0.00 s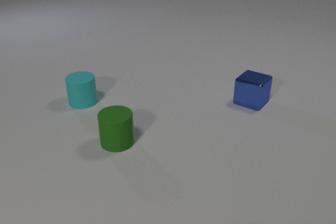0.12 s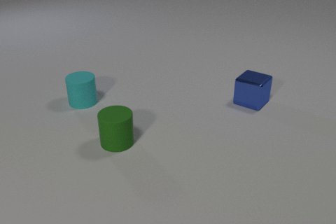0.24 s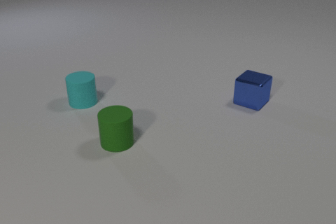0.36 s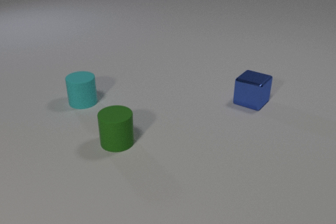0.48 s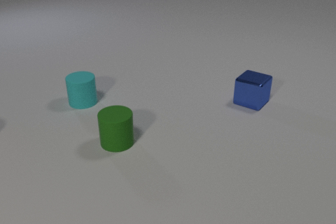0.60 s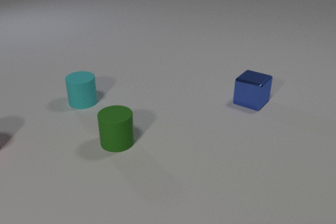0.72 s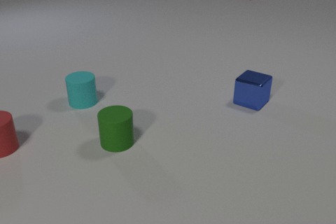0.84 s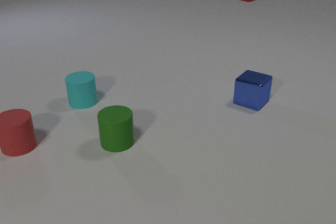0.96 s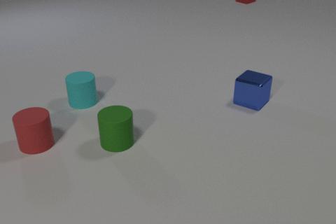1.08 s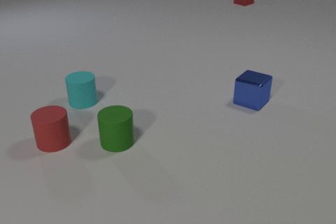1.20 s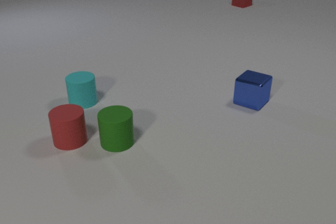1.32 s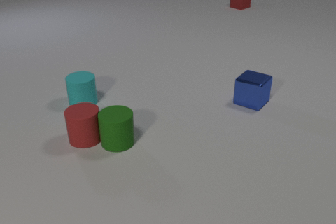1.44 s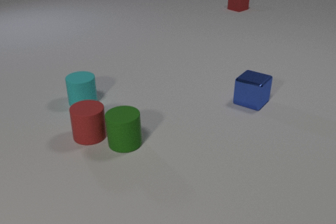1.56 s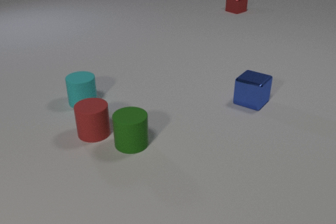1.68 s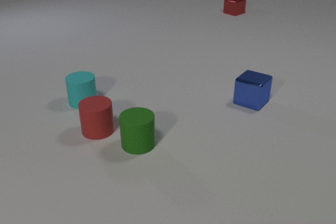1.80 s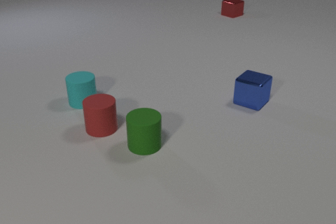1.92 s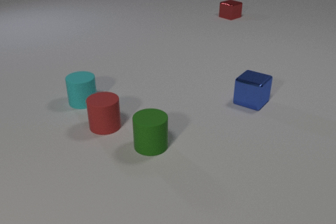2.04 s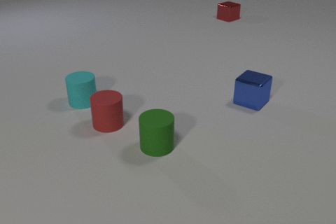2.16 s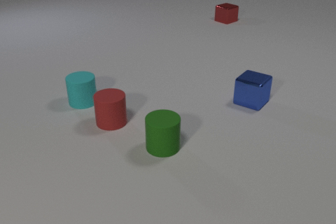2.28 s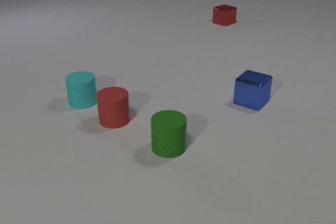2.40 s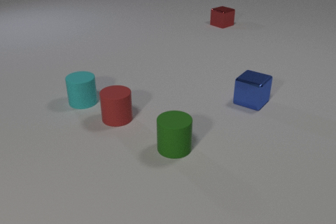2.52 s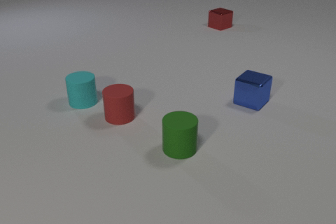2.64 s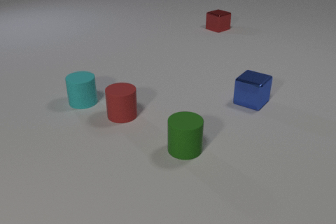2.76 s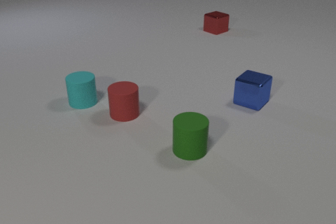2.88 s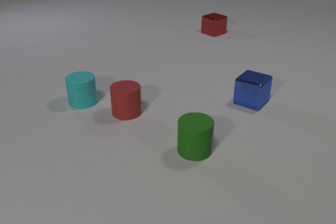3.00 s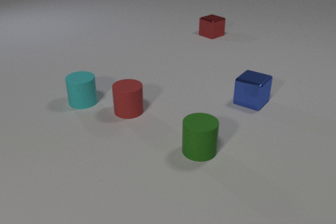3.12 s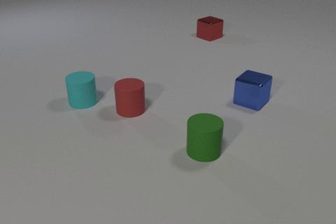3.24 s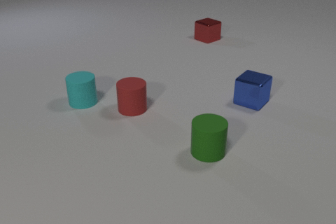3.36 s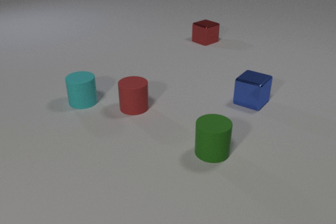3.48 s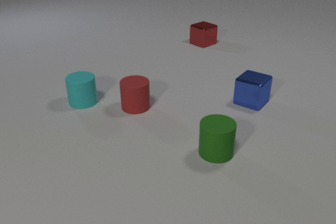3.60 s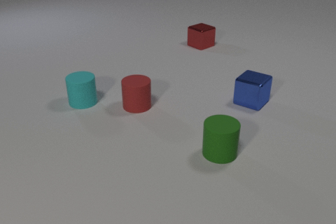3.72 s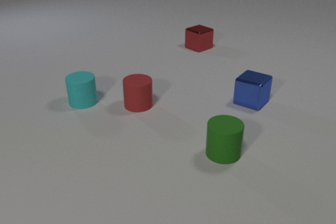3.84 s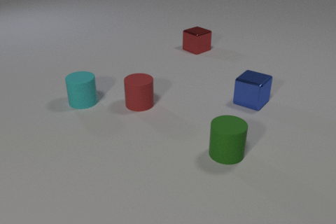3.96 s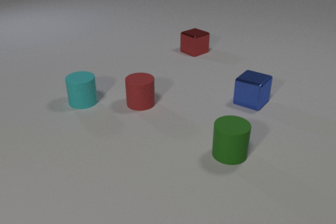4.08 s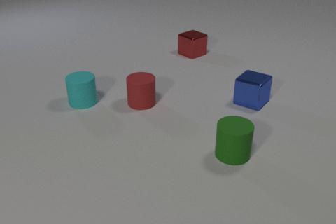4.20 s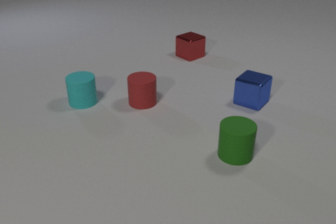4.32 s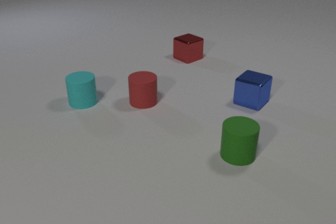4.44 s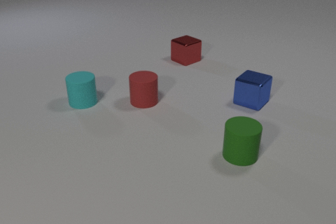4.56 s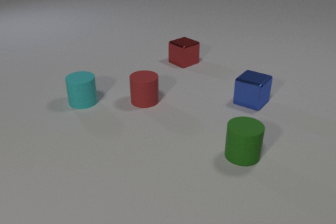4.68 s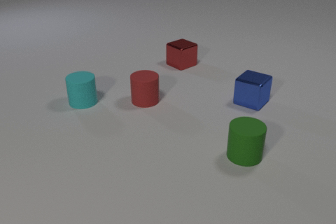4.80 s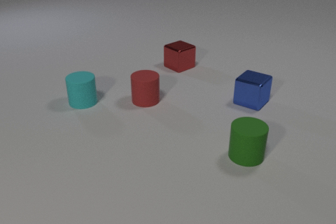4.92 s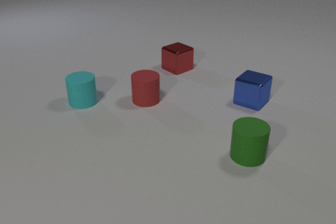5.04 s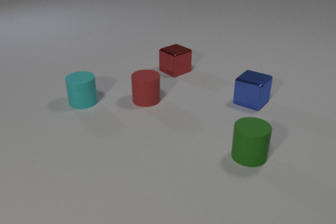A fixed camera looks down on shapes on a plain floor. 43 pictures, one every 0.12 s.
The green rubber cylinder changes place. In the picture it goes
to the right.
The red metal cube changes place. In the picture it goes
toward the camera.
0.00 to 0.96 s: The red rubber cylinder comes in at the left edge, slides to the right. The red metal cube comes in at the top edge, slides toward the camera.
0.96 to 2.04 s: The red rubber cylinder slides to the right. The green rubber cylinder slides to the right. The red metal cube slides toward the camera. The red rubber cylinder and the green rubber cylinder collide.
2.04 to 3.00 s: The red rubber cylinder slides away from the camera and to the right. The green rubber cylinder slides to the right. The red metal cube slides toward the camera.
3.00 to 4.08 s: The red rubber cylinder slides away from the camera and to the right. The green rubber cylinder slides to the right. The red metal cube slides toward the camera.
4.08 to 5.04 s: The red rubber cylinder slides away from the camera. The green rubber cylinder slides to the right. The red metal cube slides toward the camera.
What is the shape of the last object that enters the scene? cylinder.
How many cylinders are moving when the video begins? 0.
How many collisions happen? 1.
